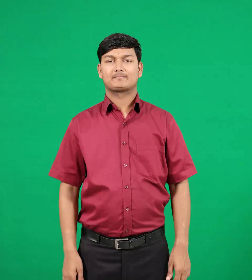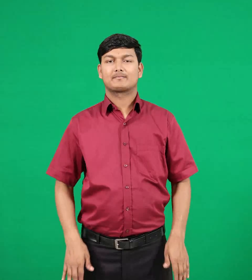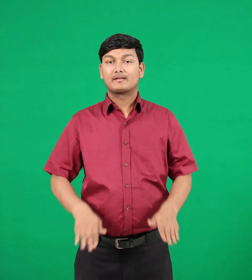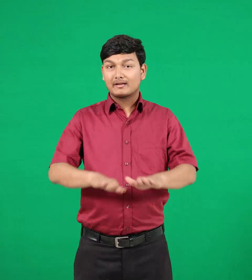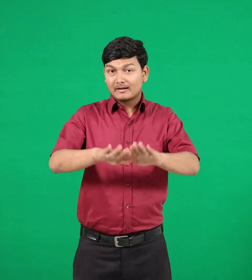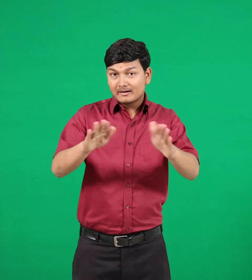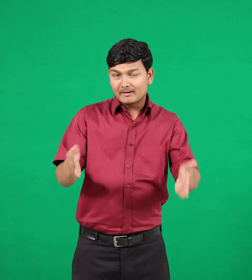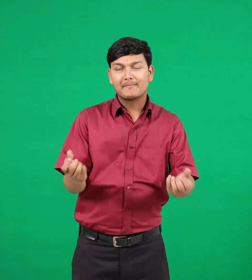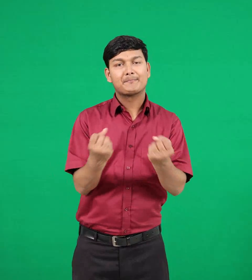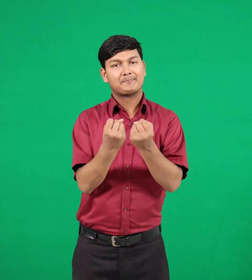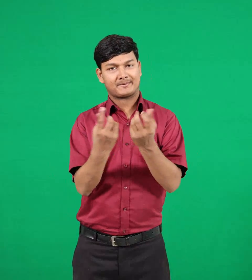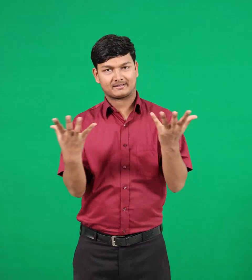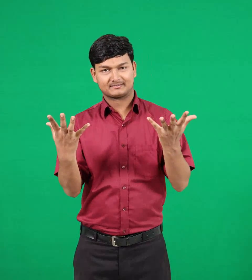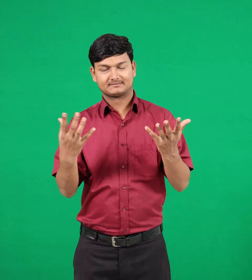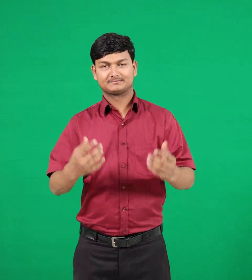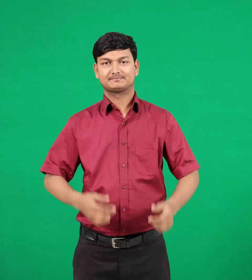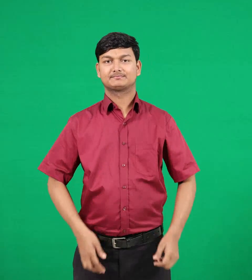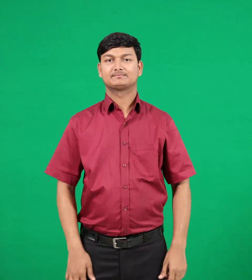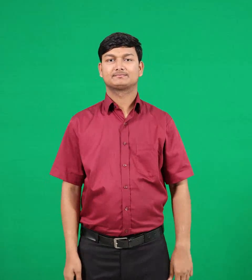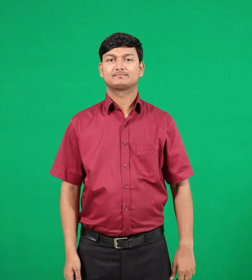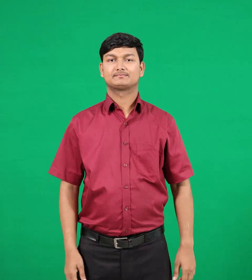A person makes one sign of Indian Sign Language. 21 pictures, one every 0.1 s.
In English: tables
